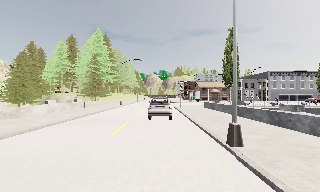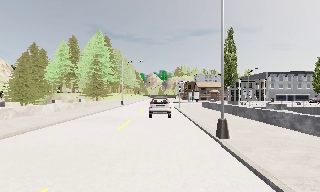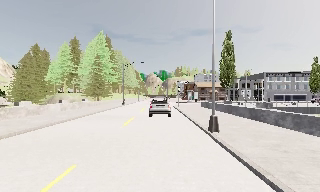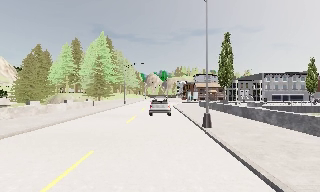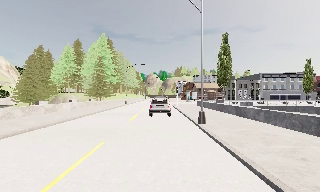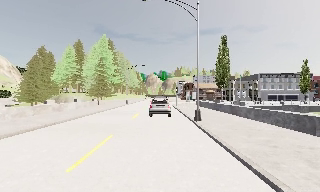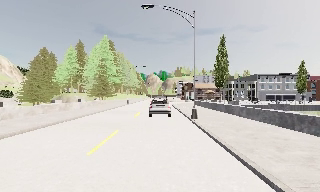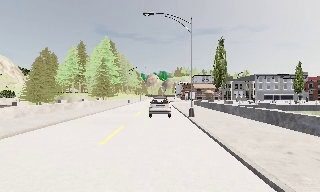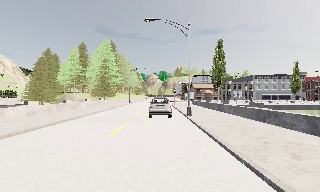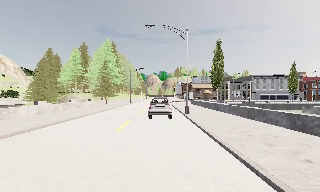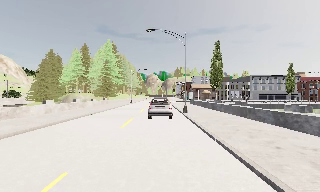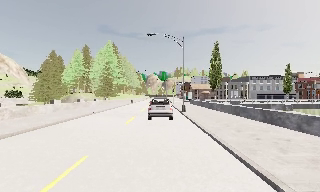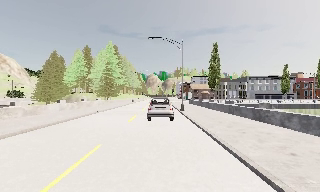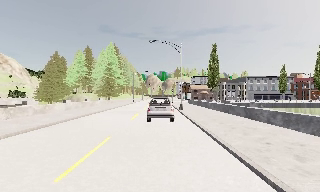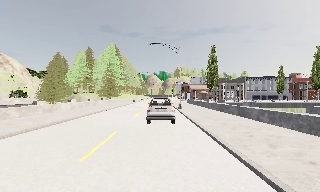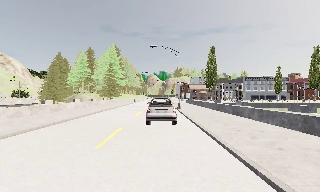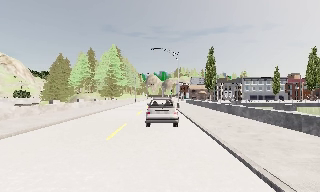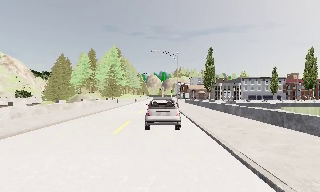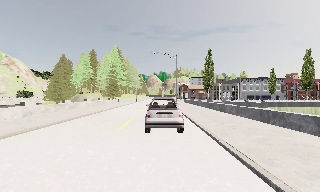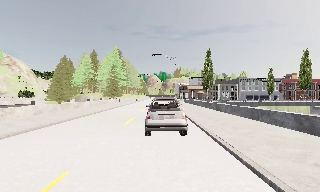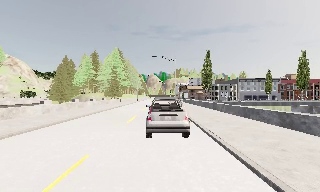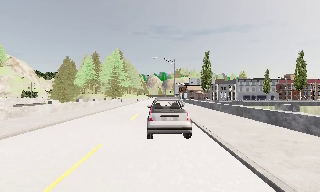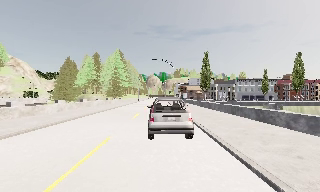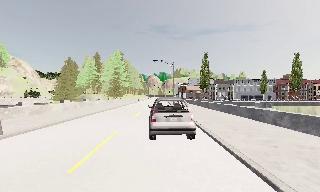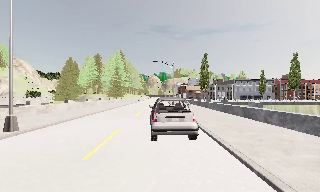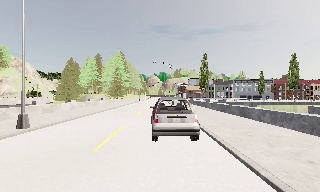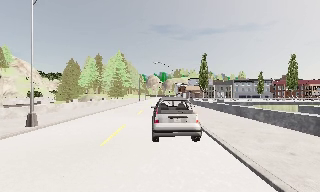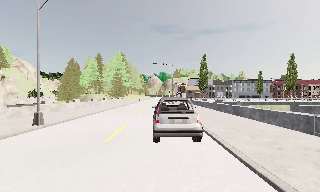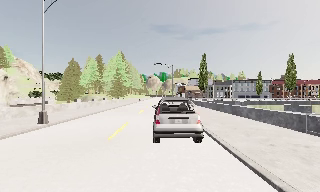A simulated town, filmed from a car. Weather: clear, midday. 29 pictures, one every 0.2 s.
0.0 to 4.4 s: The camera travels backward, about 20 m, so what stands in front gets smaller.
4.4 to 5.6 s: The camera travels backward, about 3.5 m, so what stands in front gets smaller. It loses speed.
The film runs backward here.
